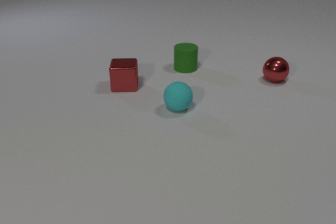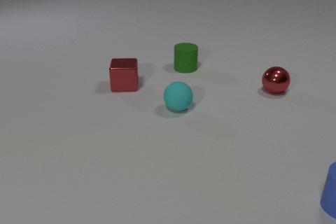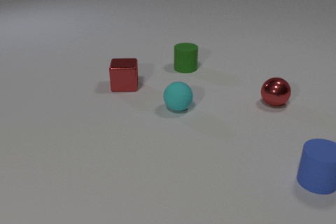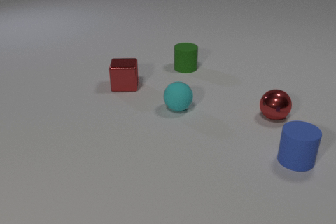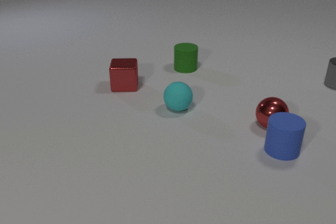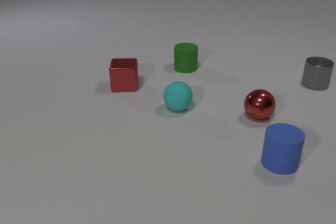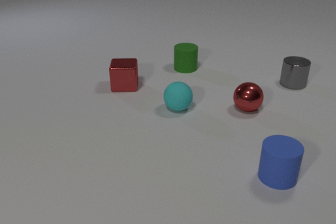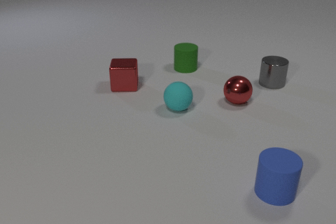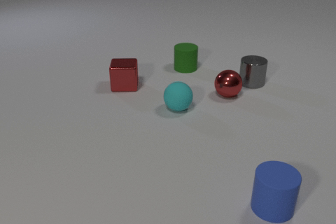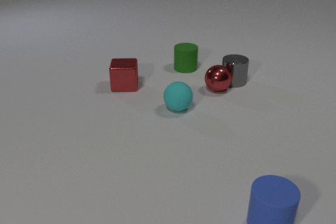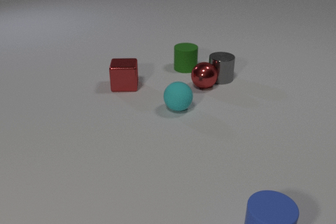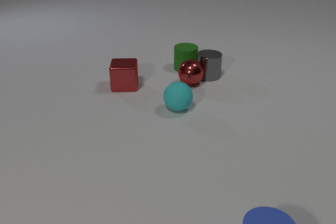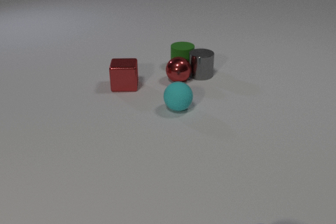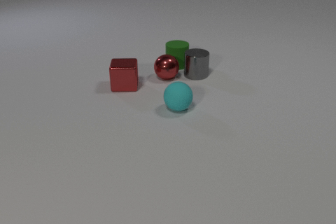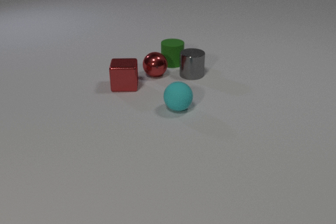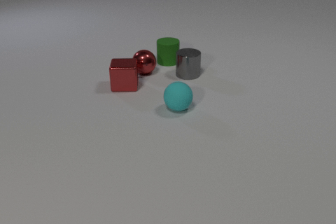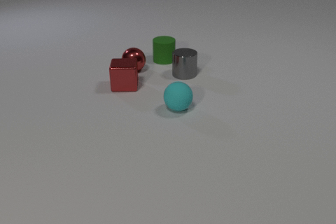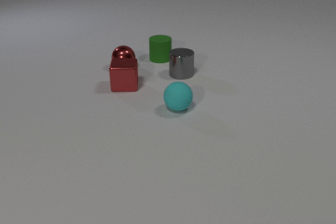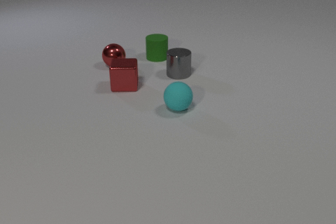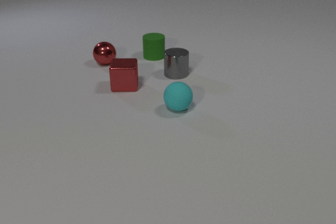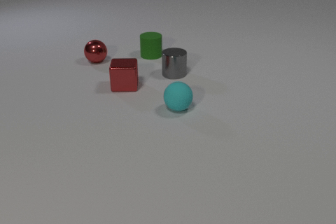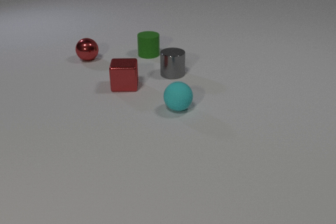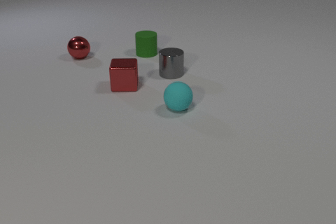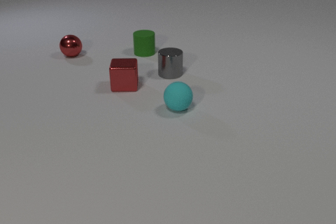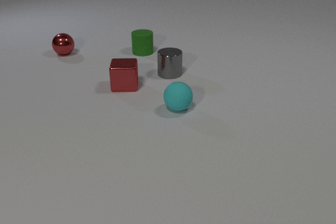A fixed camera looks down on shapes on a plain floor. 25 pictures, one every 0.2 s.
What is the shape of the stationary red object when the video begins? cube.
How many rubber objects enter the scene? 1.
How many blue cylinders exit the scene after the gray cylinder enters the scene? 1.
0.0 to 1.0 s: The blue rubber cylinder comes in at the right edge, slides to the left and away from the camera. The red metal sphere rolls toward the camera. The gray metal cylinder comes in at the right edge, slides to the left. The blue rubber cylinder and the red metal sphere collide.
1.0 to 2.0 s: The blue rubber cylinder slides toward the camera. The red metal sphere rolls away from the camera and to the left. The gray metal cylinder slides to the left. The red metal sphere and the gray metal cylinder collide.
2.0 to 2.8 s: The blue rubber cylinder slides toward the camera, leaves at the bottom edge. The red metal sphere rolls to the left and away from the camera. The gray metal cylinder slides to the left. The green rubber cylinder slides to the left and away from the camera. The gray metal cylinder and the green rubber cylinder collide.
2.8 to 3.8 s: The red metal sphere rolls to the left and away from the camera. The gray metal cylinder slides to the left. The green rubber cylinder slides to the left and away from the camera.
3.8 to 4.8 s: The red metal sphere rolls to the left and away from the camera. The gray metal cylinder slides to the left. The green rubber cylinder slides away from the camera and to the left.
